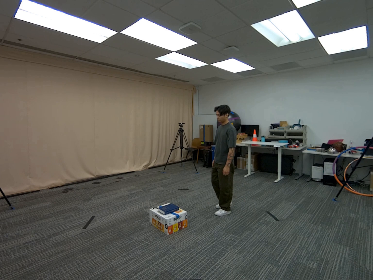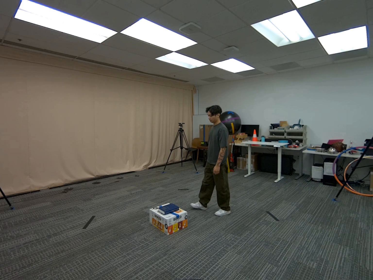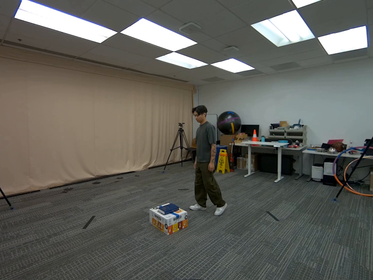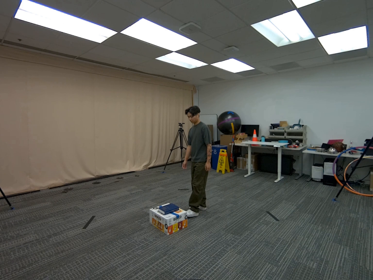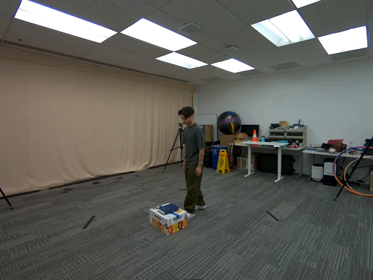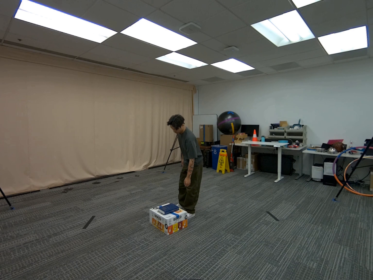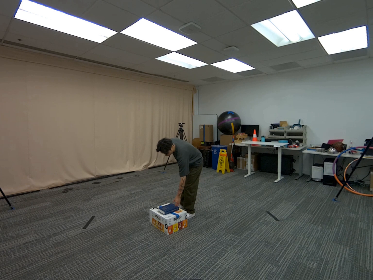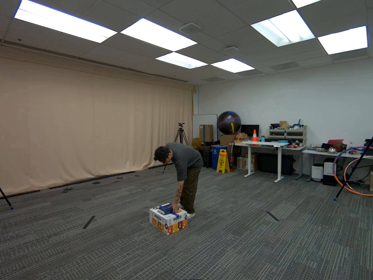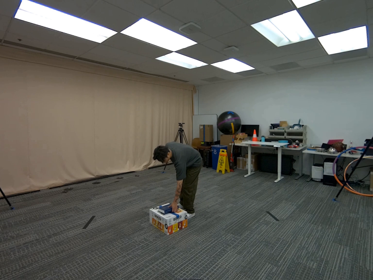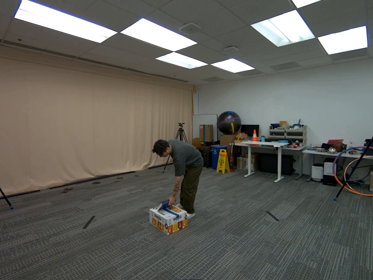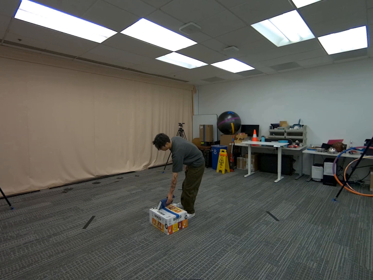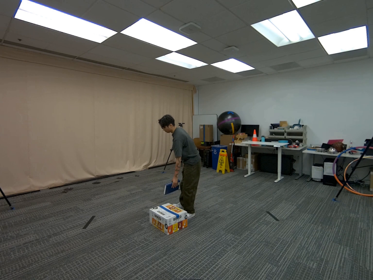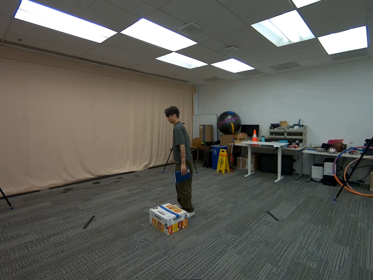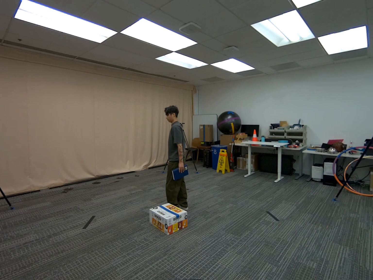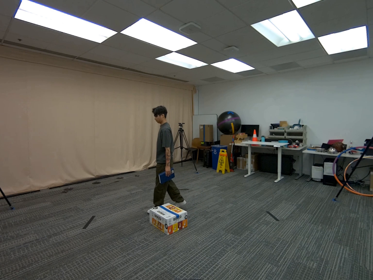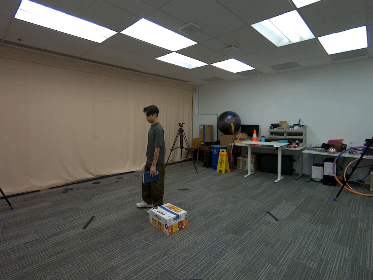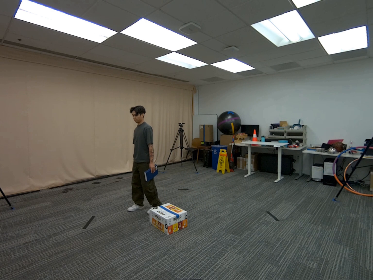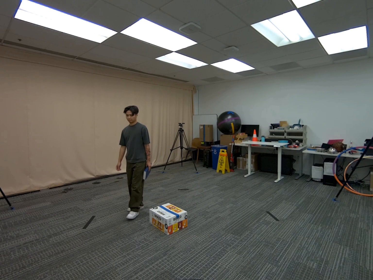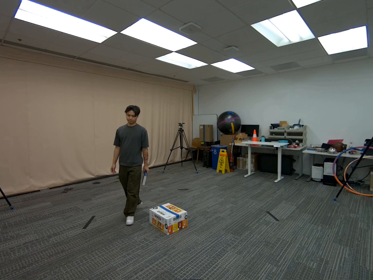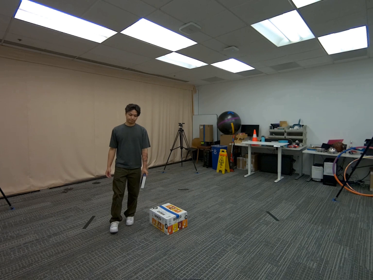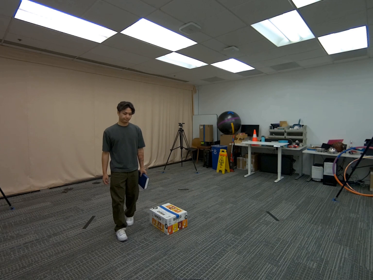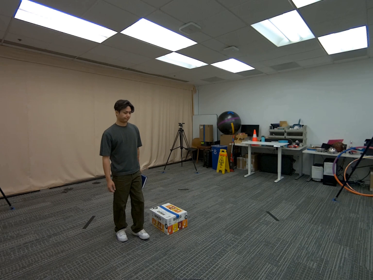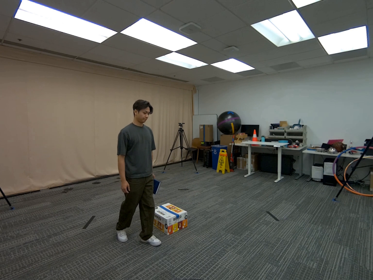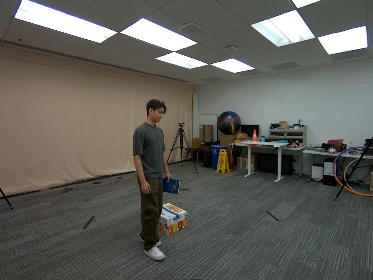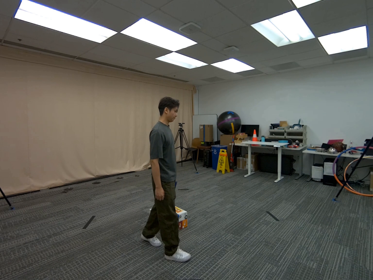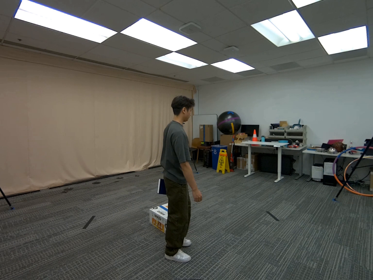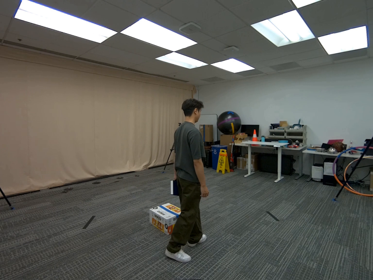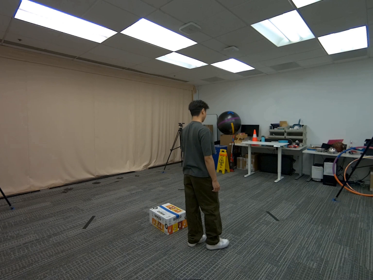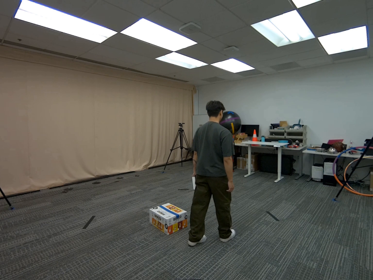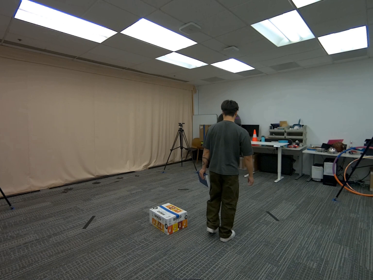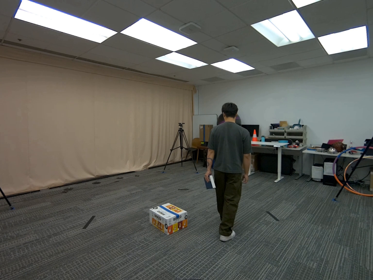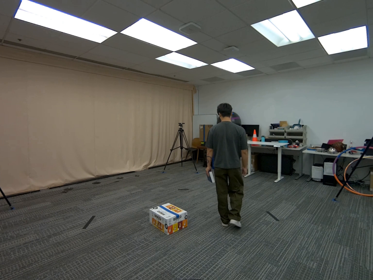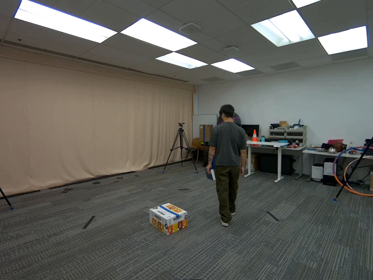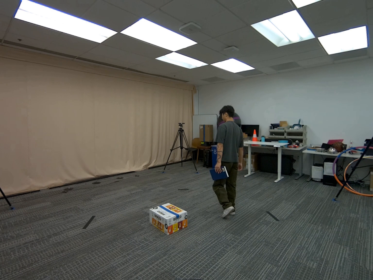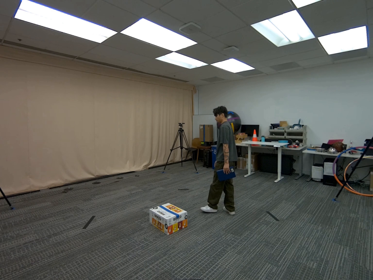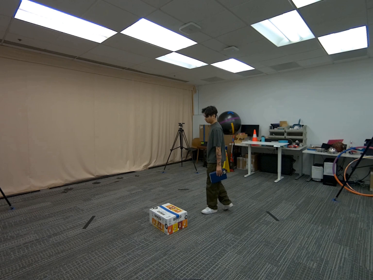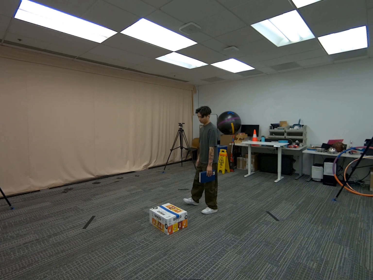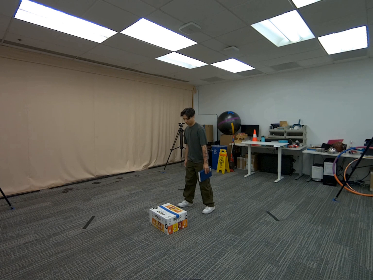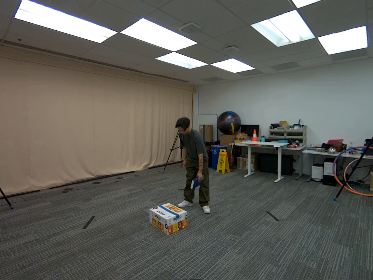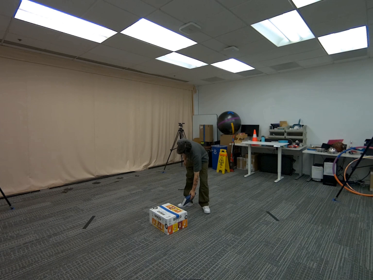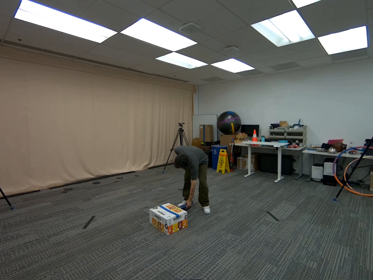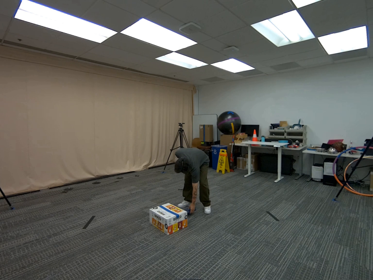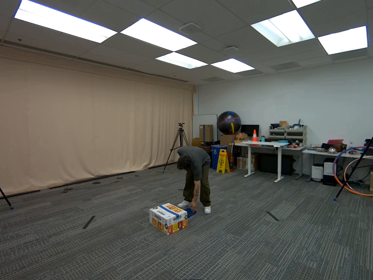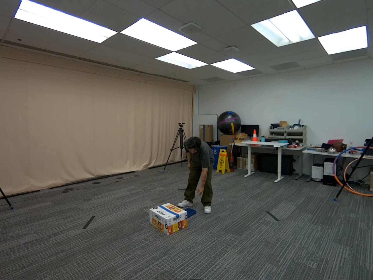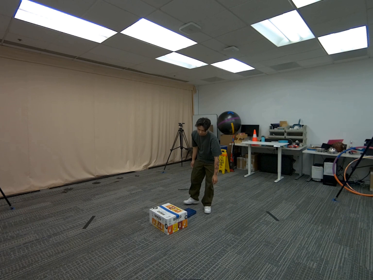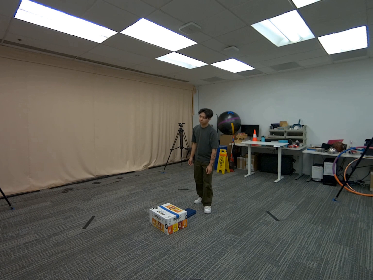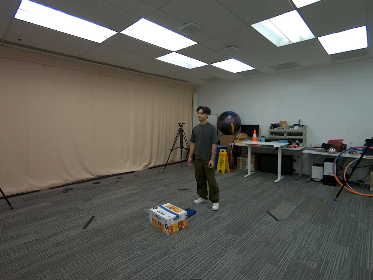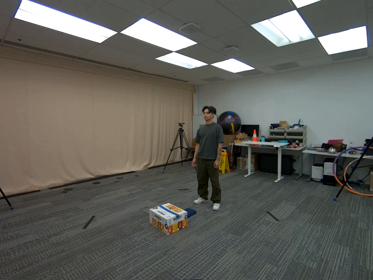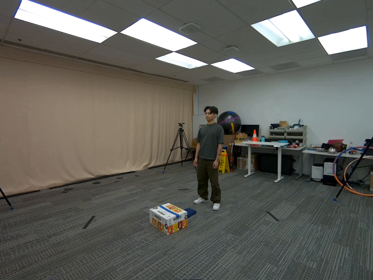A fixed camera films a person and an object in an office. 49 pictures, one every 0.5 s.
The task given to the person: Walk to the dark blue book on the snack box, use your left hand to pick up the book, walk around and place the book on the floor.
